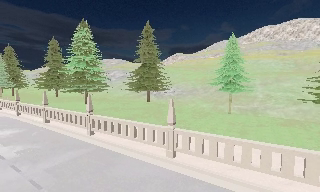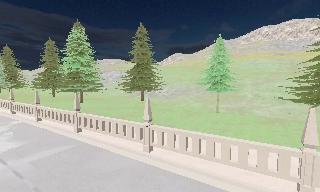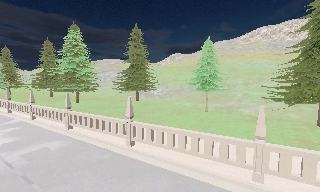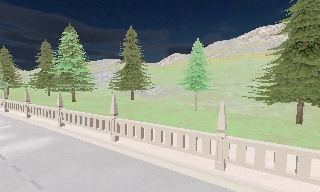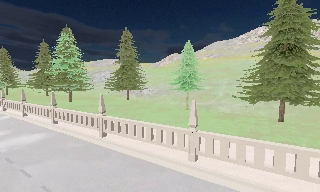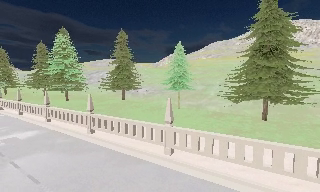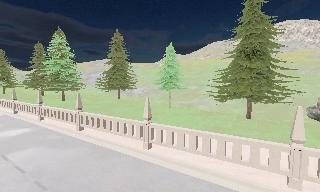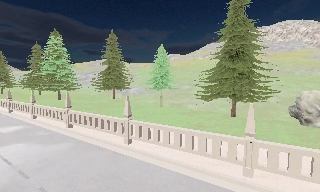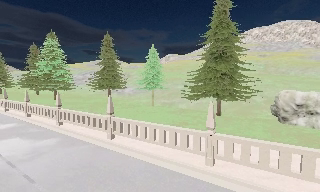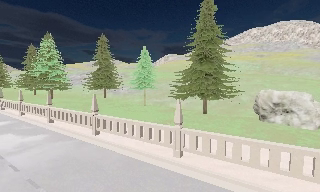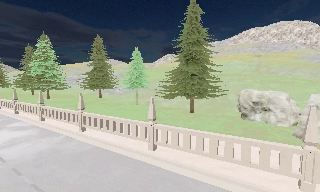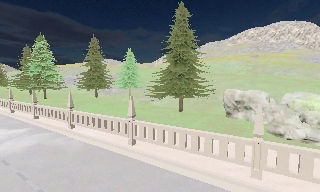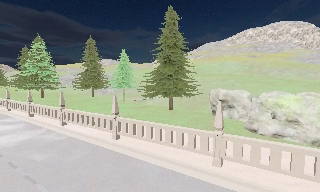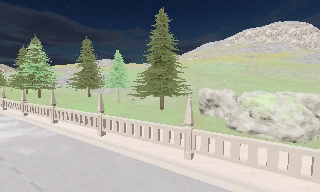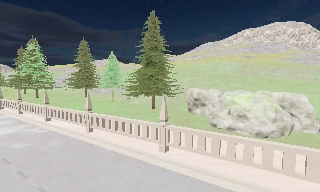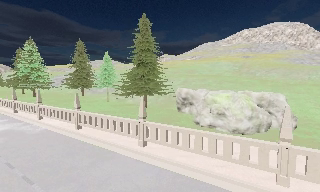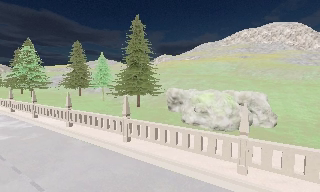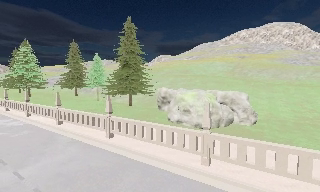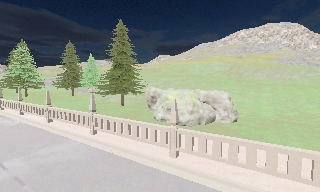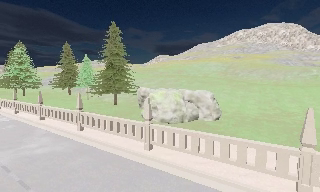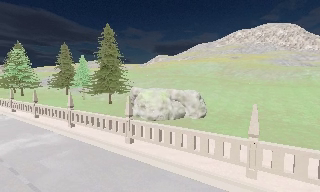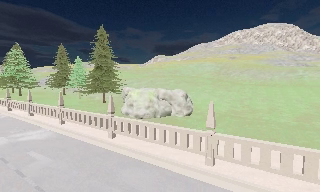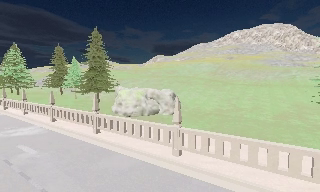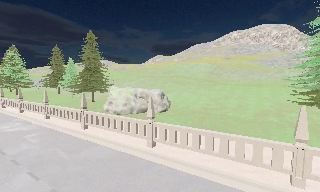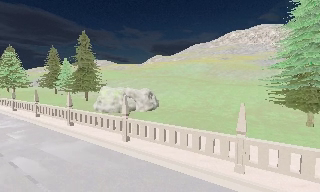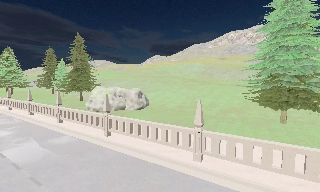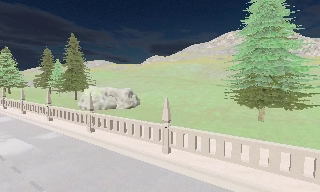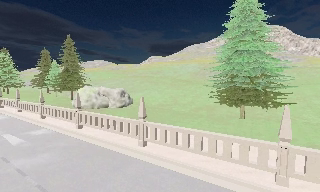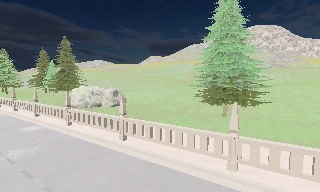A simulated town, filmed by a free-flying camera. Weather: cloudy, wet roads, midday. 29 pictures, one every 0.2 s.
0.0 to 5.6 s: The camera travels to its right and backward, about 40 m, so close, fixed things drift to the left.
The film runs backward here.
